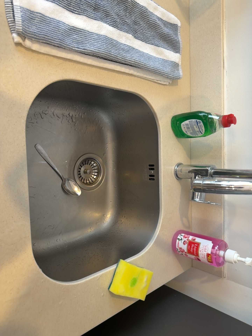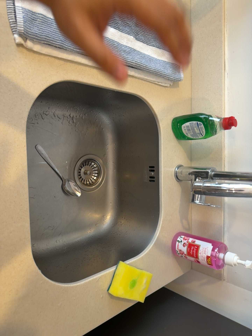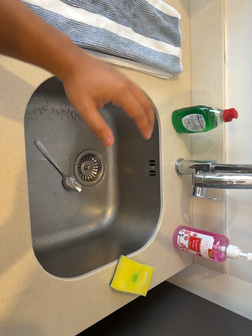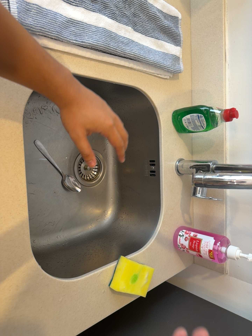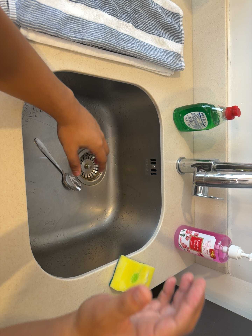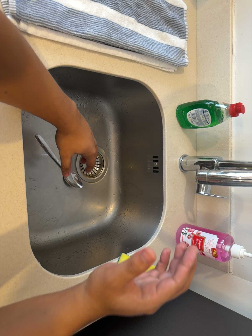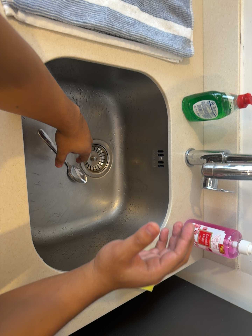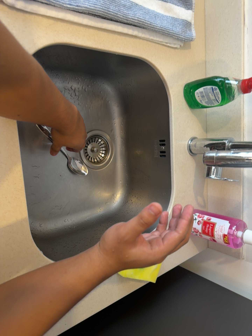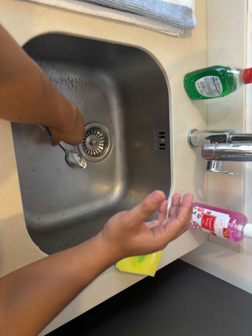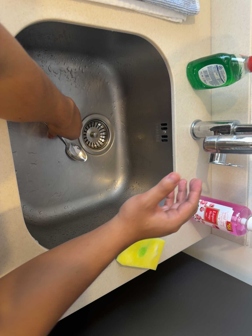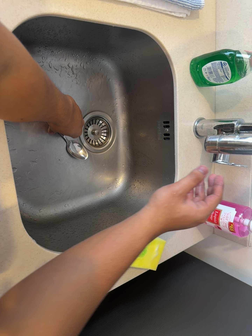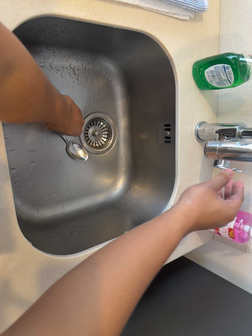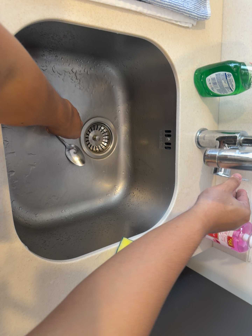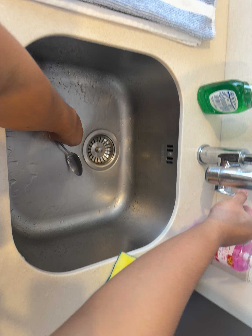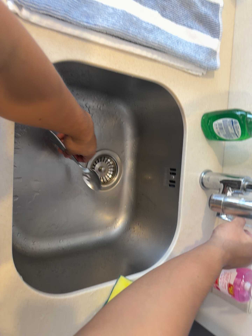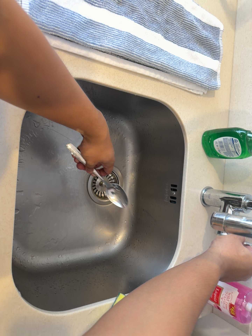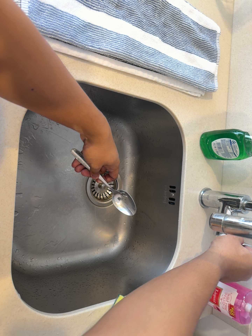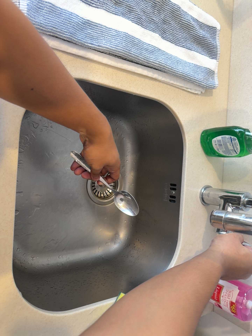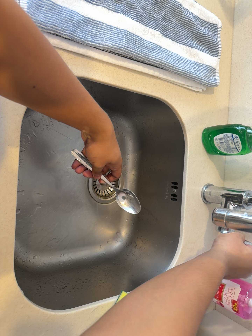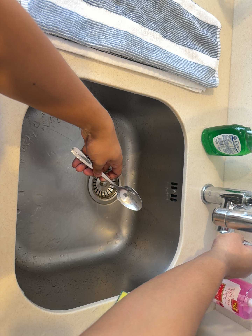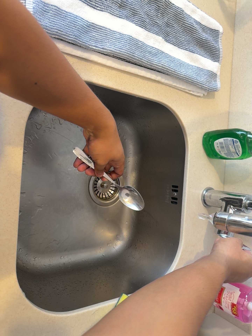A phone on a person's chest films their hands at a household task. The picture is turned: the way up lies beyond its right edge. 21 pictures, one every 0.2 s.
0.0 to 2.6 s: The camera travels forward and to its right, about 10 cm, so what stands in front looms larger.
2.6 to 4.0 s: The camera's aim tips toward the top of its view by about 10 degrees, and the scene shifts downward.
The film runs forward here.
